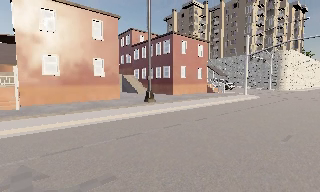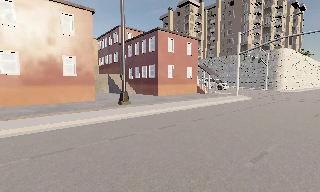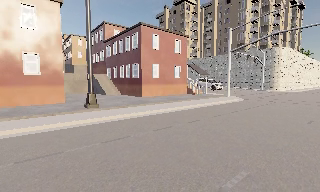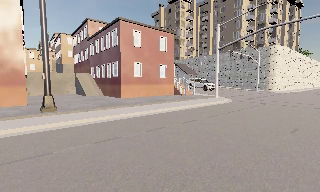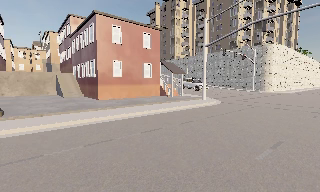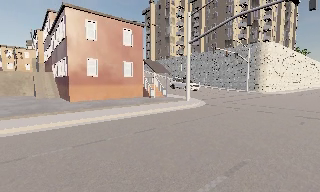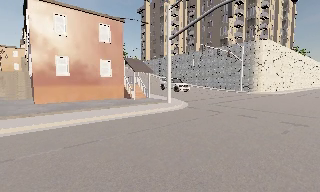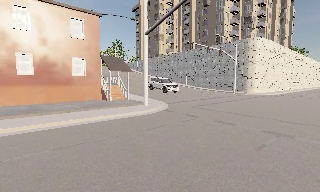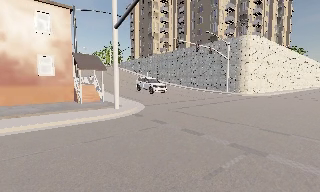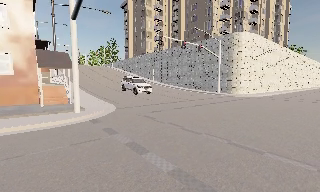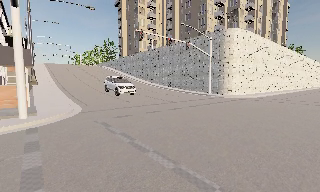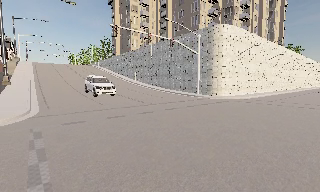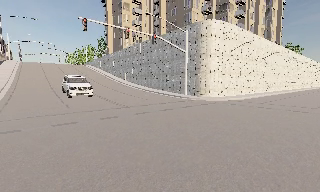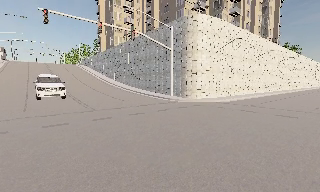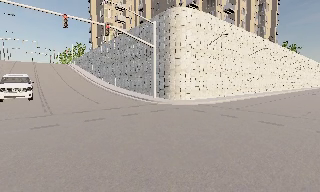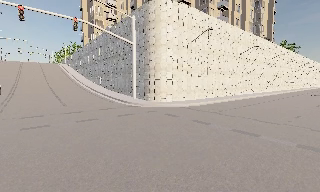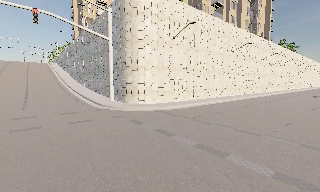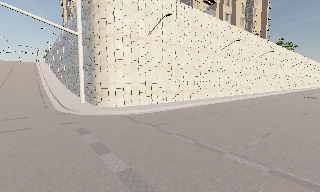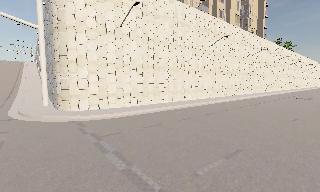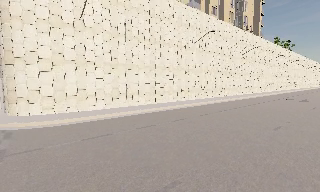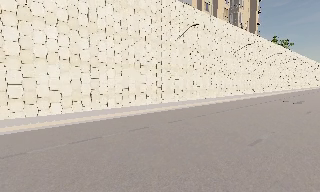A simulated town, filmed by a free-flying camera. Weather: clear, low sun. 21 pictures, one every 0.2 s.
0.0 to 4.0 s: The camera travels to its right and forward, about 45 m, so close, fixed things drift to the left.
The film runs backward here.
